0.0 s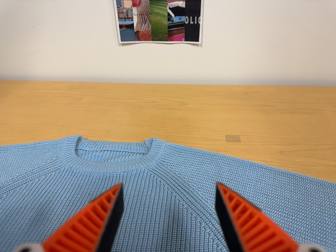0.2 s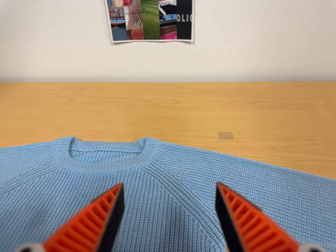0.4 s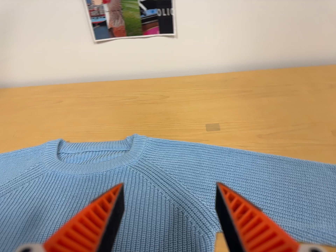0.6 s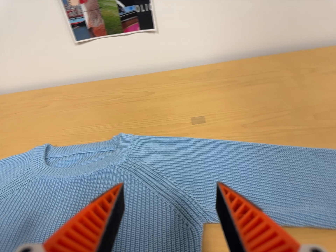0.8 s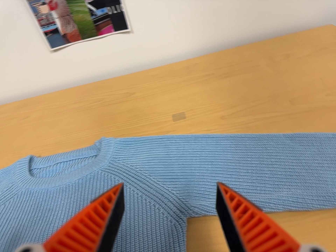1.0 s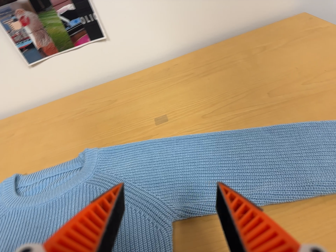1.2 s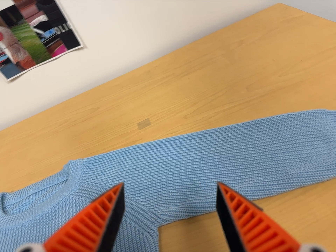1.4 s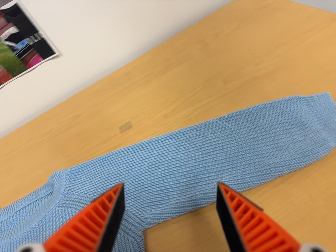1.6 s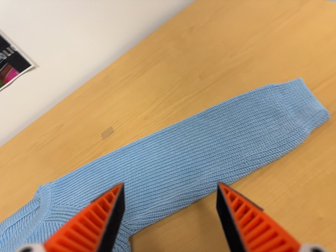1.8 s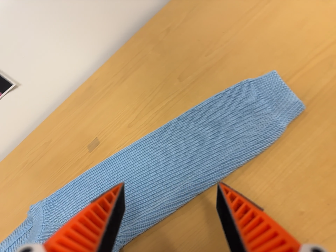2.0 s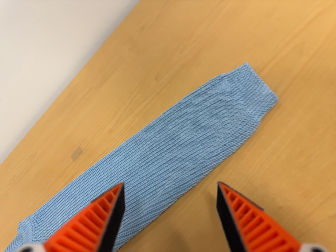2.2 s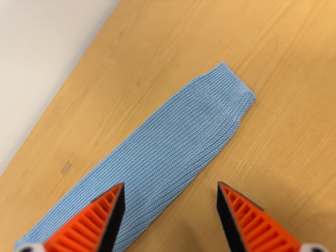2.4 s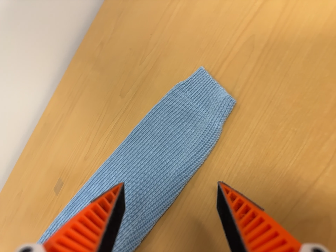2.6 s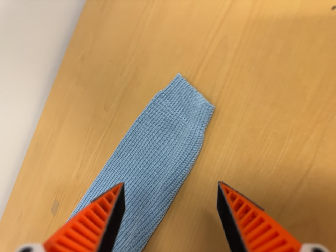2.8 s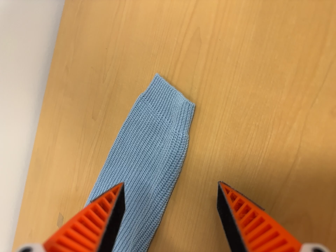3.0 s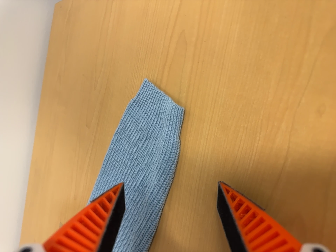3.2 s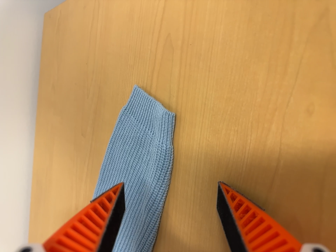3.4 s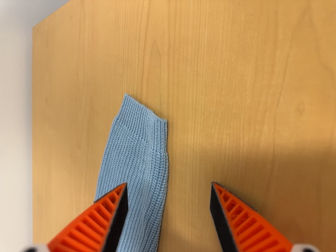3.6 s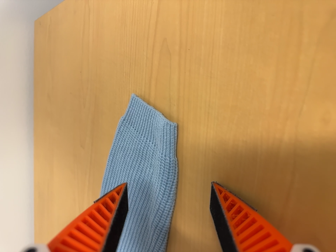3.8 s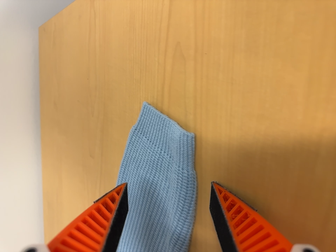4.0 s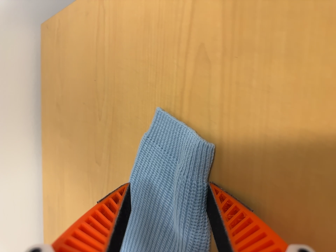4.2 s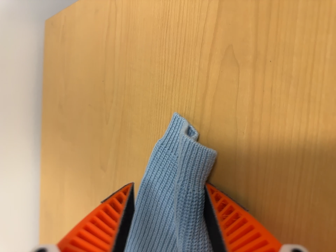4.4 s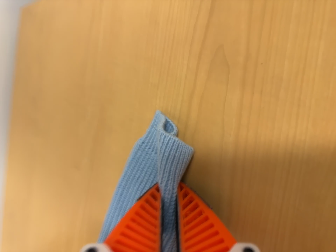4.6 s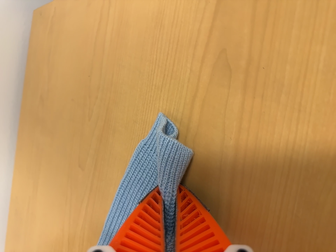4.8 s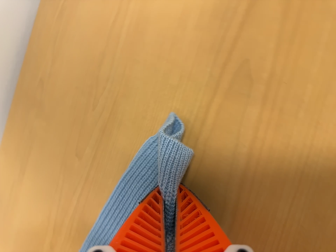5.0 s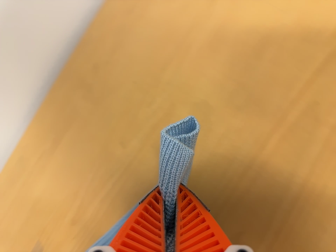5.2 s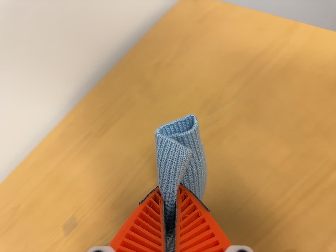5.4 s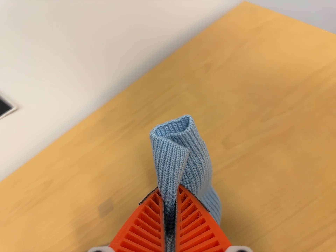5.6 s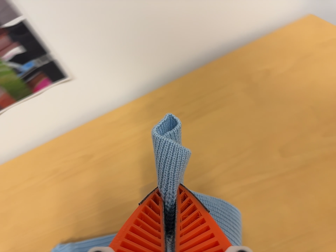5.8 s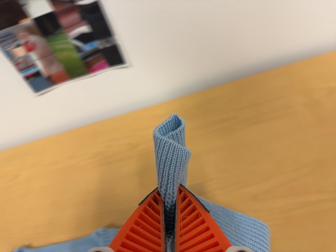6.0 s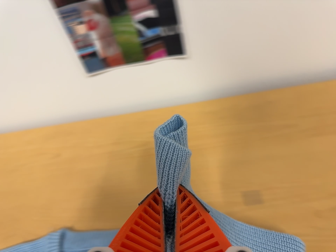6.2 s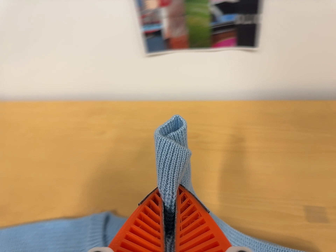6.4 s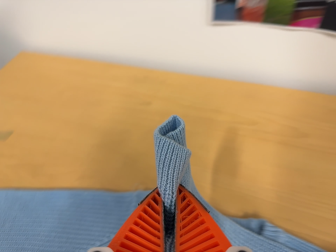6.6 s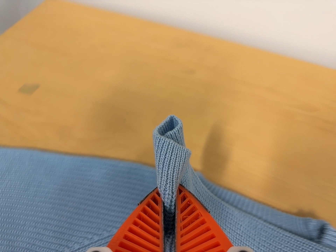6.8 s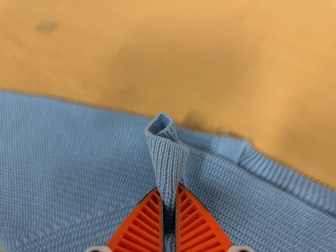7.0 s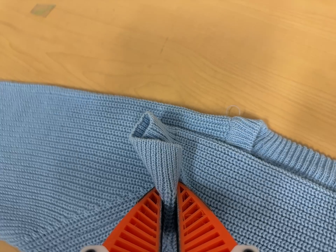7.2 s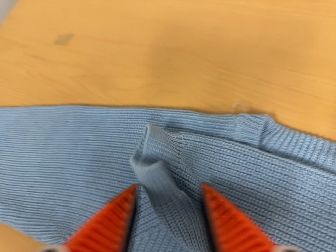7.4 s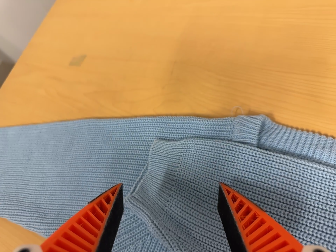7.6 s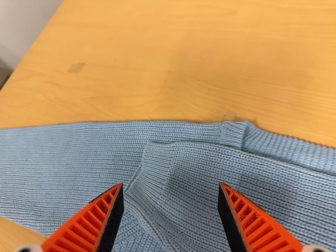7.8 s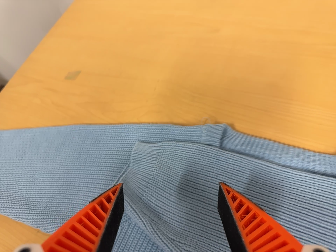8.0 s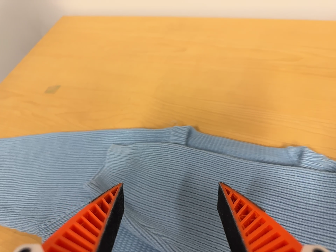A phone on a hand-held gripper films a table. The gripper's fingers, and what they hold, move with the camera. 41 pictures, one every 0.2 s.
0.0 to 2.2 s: The camera travels to its right, about 28 cm, so close, fixed things drift to the left. Its aim tips toward the bottom of its view by about 10 degrees. It rolls about its line of sight by about 60 degrees, and the scene rotates counterclockwise.
2.2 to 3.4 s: The camera travels to its right and toward the top of its view, about 12 cm, so close, fixed things drift to the left. It rolls about its line of sight by about 30 degrees, and the scene rotates counterclockwise.
3.4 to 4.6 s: The camera travels forward and to its left, about 10 cm, so what stands in front looms larger.
4.6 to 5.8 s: The camera travels to its left, about 38 cm, so close, fixed things drift to the right. It rolls about its line of sight by about 65 degrees, and the scene rotates clockwise.
5.8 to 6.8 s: The camera swings to its left by about 15 degrees, and the scene slides to the right. It travels to its left and forward, about 36 cm, so close, fixed things drift to the right. Its aim tips toward the bottom of its view by about 25 degrees, and the scene shifts upward. It rolls about its line of sight by about 35 degrees, and the scene rotates clockwise.
6.8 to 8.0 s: The camera travels backward, toward the bottom of its view and to its right, about 16 cm, so what stands in front gets smaller. Its aim tips toward the top of its view by about 15 degrees. It rolls about its line of sight by about 10 degrees, and the scene rotates counterclockwise.
The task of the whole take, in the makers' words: right arm across.
The film runs forward here.
